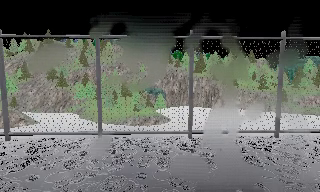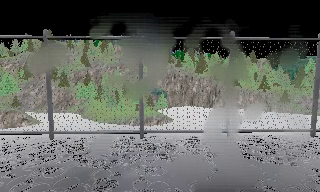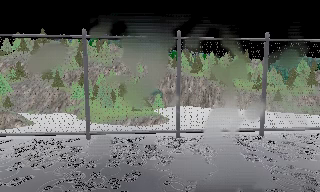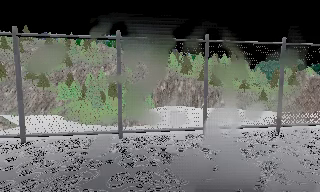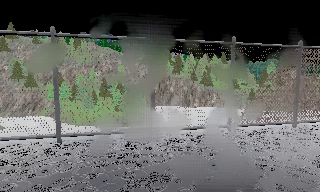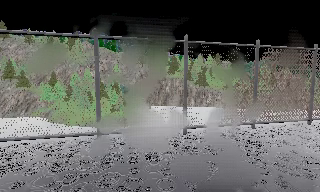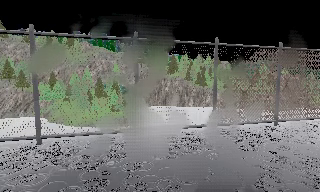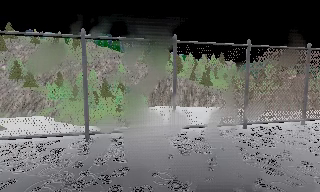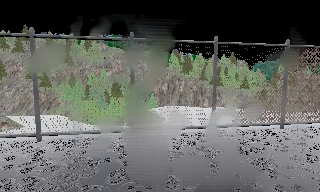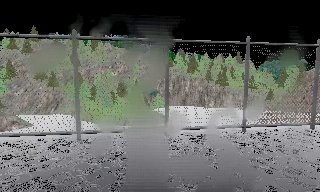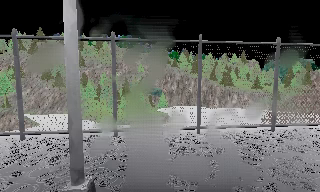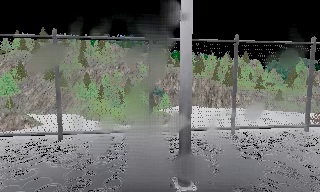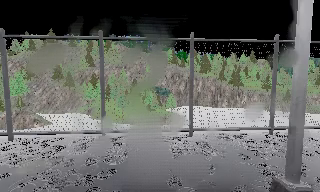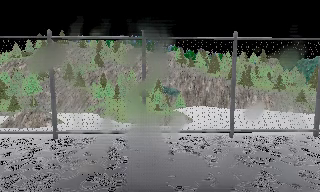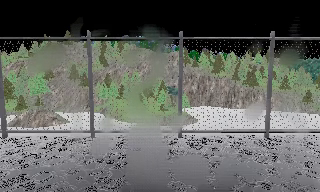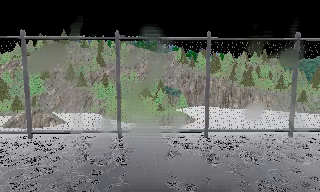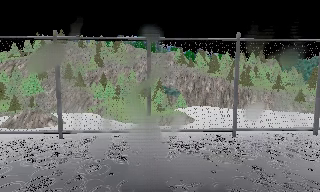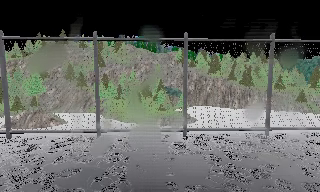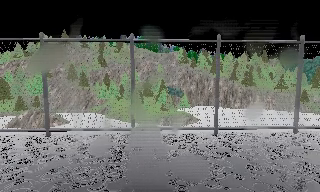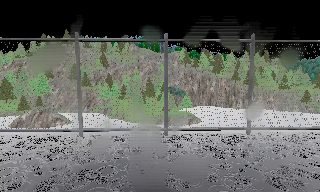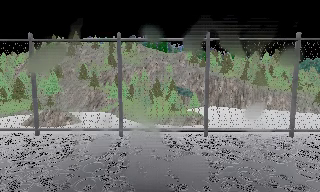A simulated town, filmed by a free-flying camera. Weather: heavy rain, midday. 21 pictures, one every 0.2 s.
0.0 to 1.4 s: The camera pans to its right, which is clockwise from overhead, by about 10 degrees. It travels to its left, about 9 m, so close, fixed things drift to the right.
1.4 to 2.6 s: The camera pans to its left, which is counterclockwise from overhead, by about 10 degrees. It travels to its left, about 6 m, so close, fixed things drift to the right.
2.6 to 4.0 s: The camera travels to its left, about 7 m, so close, fixed things drift to the right.
The film runs forward here.
